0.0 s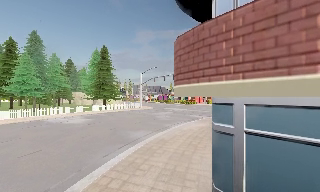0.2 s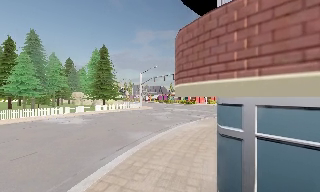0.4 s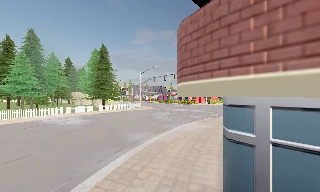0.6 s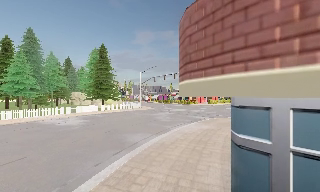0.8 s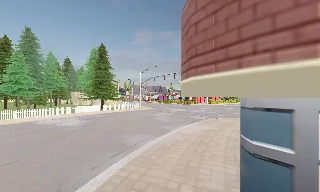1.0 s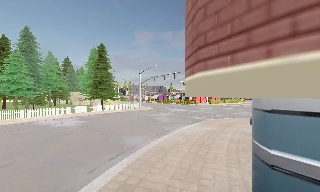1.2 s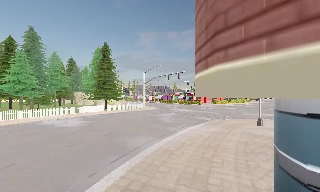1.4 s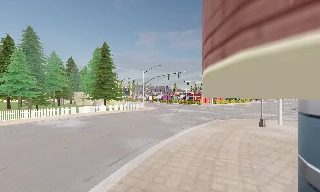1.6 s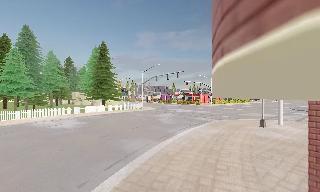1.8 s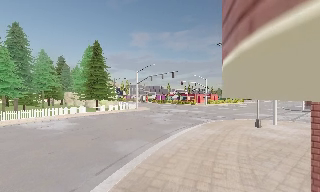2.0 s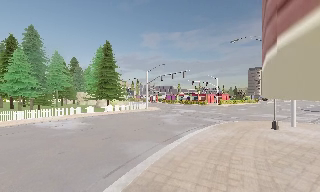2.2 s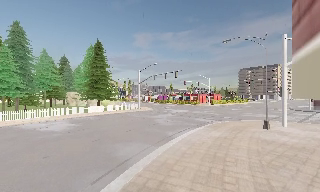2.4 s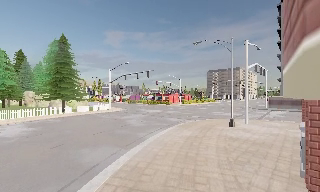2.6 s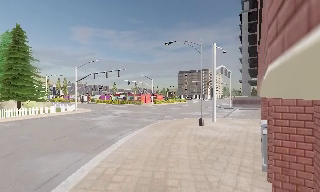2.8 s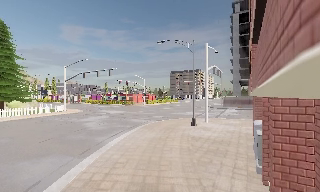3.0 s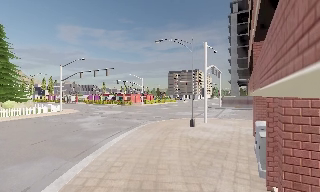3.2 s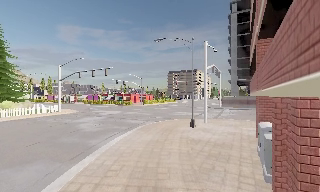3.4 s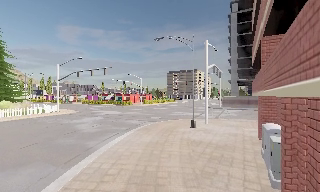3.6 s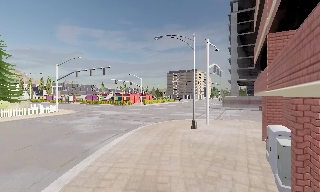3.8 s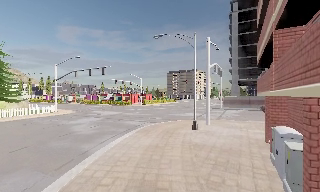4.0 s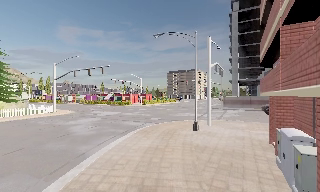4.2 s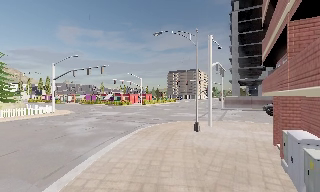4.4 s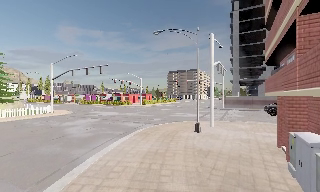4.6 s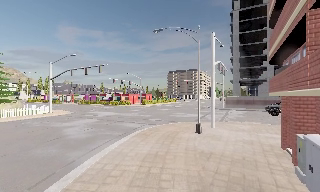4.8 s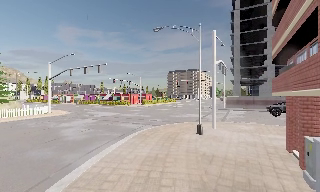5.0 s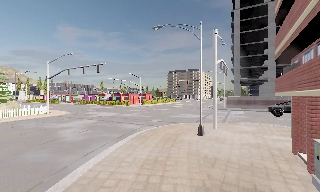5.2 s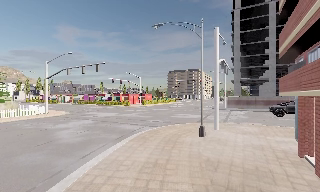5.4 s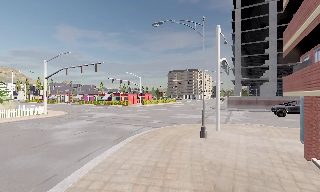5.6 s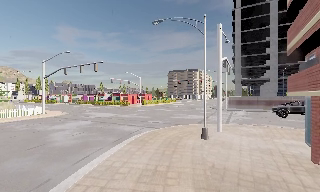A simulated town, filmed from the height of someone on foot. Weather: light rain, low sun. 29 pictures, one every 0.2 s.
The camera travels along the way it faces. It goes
forward.
0.0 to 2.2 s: The camera travels forward, about 3.5 m, so what stands in front looms larger.
2.2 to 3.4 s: The camera swings to its right by about 25 degrees, and the scene slides to the left. It travels forward, about 2 m, so what stands in front looms larger.
3.4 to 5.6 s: The camera travels forward, about 3.5 m, so what stands in front looms larger.
The film runs forward here.
